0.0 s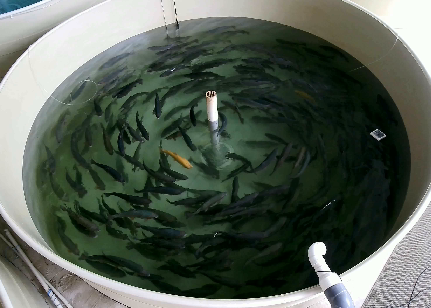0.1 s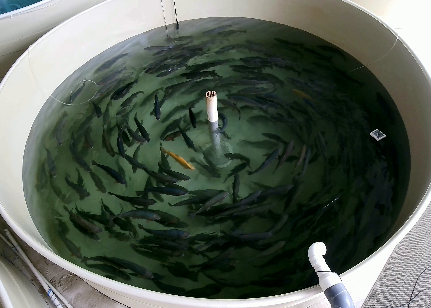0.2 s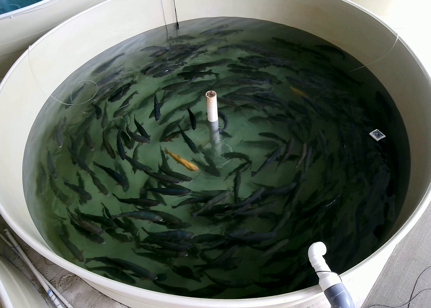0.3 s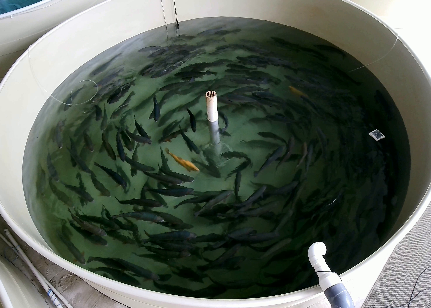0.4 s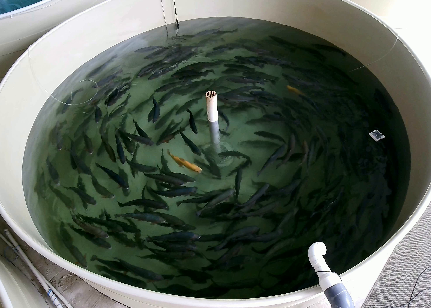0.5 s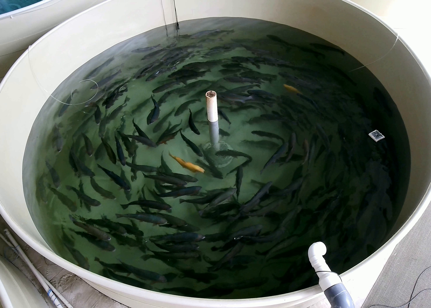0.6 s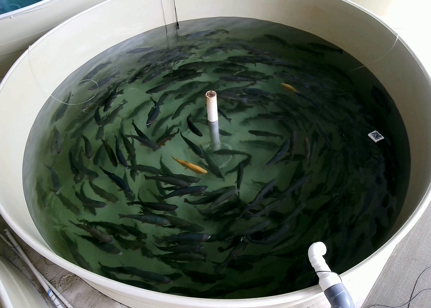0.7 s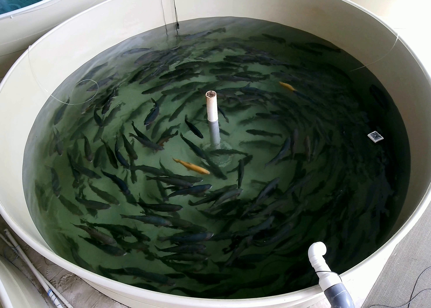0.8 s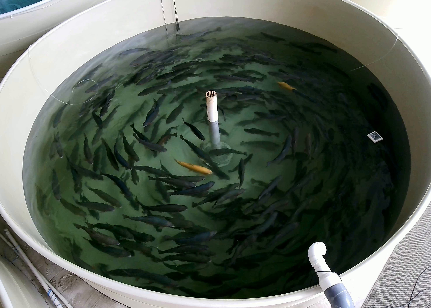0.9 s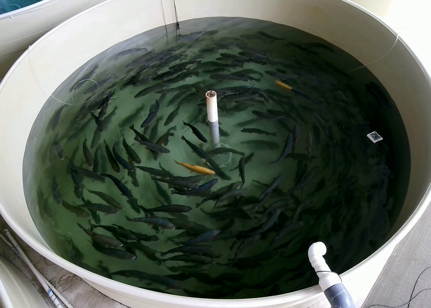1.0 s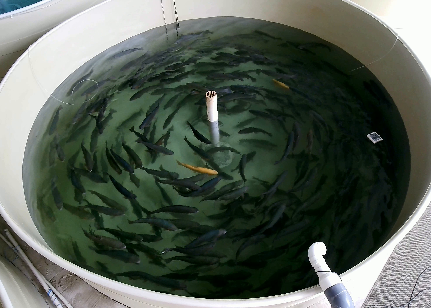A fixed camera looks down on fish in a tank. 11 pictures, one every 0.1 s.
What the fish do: Normal cruising.
